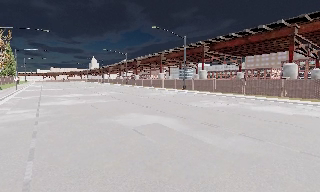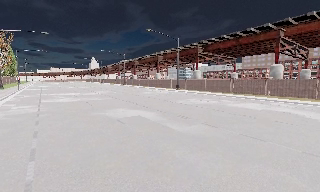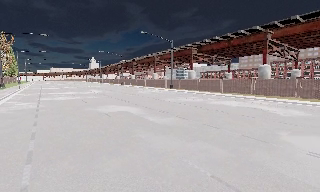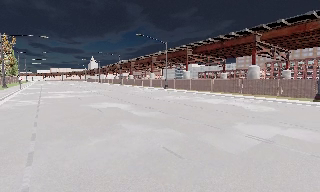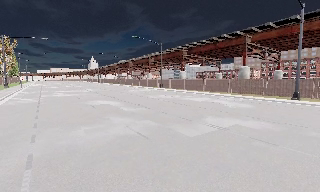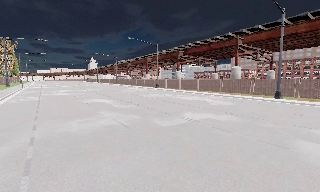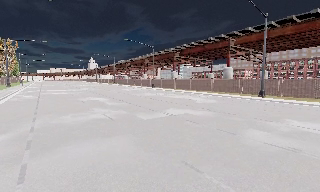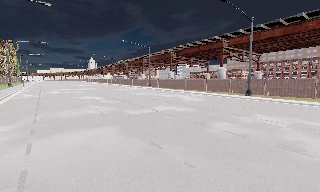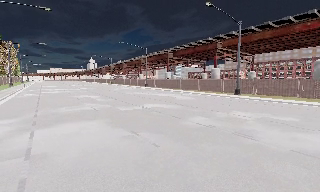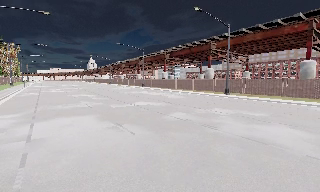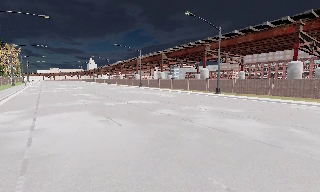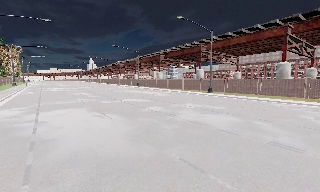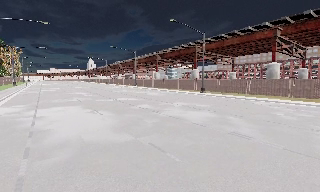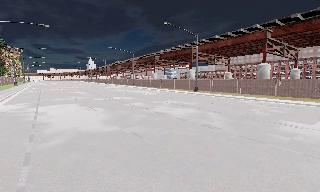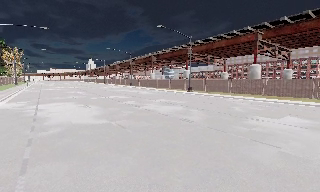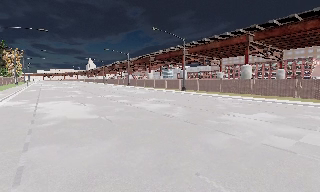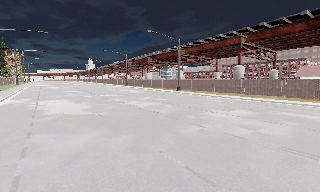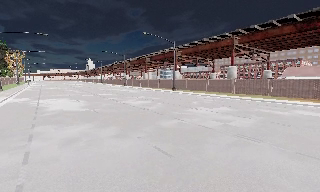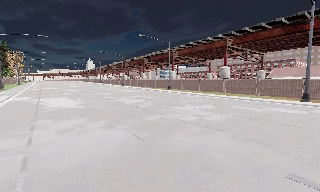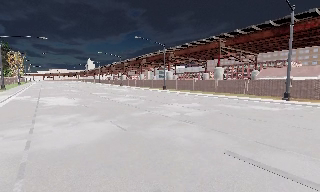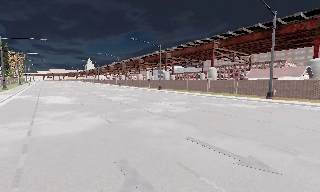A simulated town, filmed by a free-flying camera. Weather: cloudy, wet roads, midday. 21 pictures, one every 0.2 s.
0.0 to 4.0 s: The camera travels backward and to its right, about 35 m, so what stands in front gets smaller.
The film runs forward here.
